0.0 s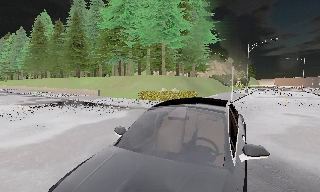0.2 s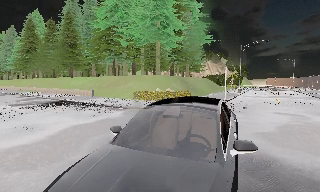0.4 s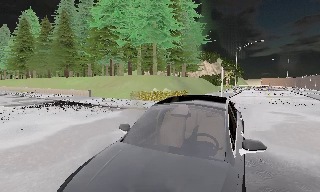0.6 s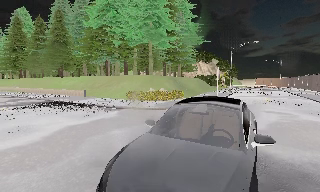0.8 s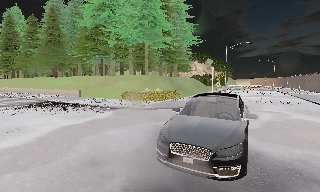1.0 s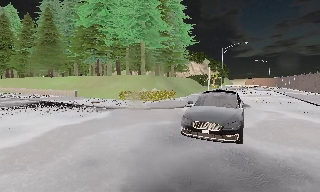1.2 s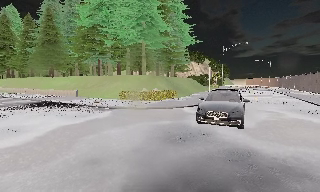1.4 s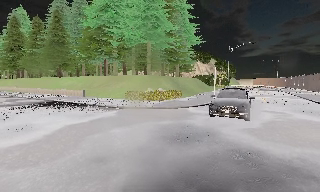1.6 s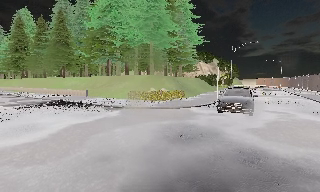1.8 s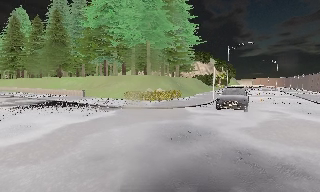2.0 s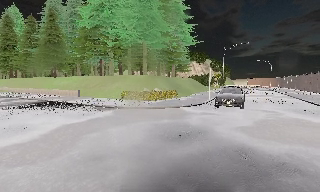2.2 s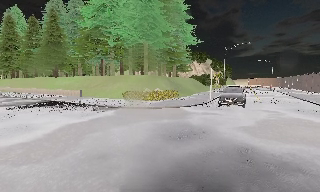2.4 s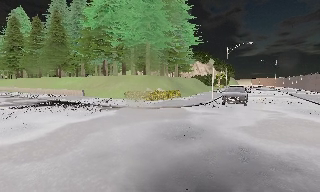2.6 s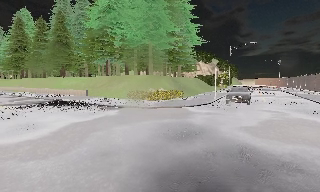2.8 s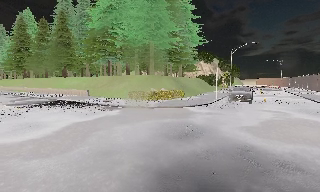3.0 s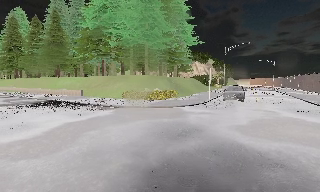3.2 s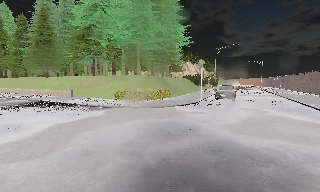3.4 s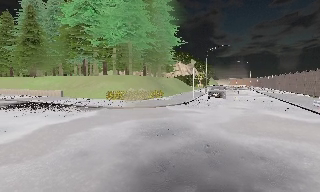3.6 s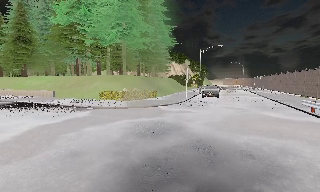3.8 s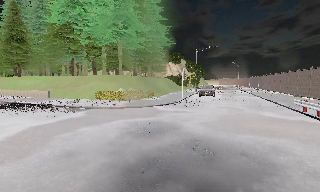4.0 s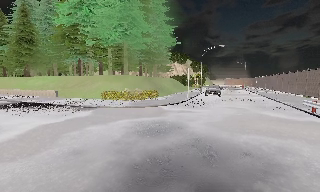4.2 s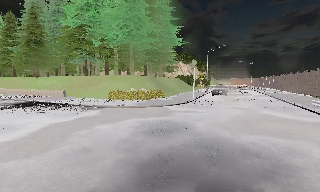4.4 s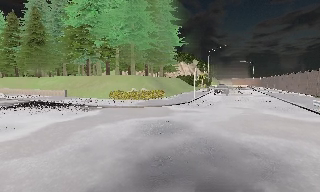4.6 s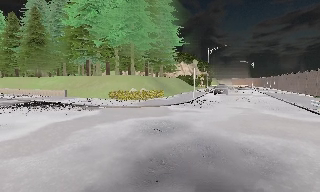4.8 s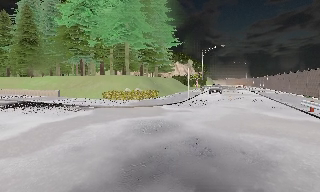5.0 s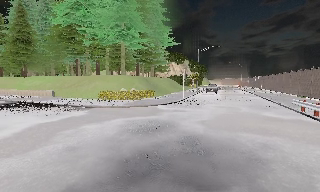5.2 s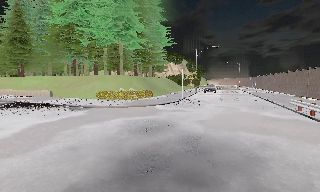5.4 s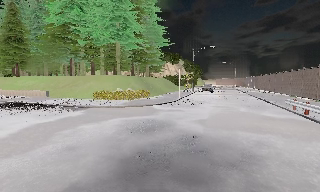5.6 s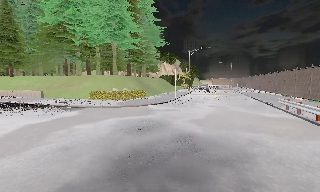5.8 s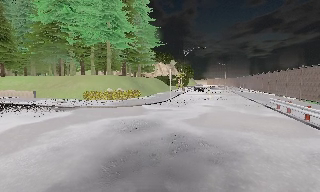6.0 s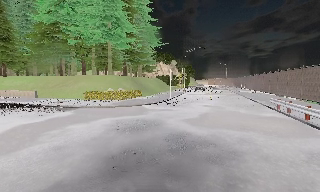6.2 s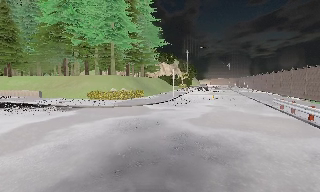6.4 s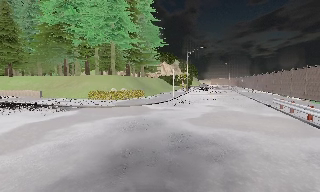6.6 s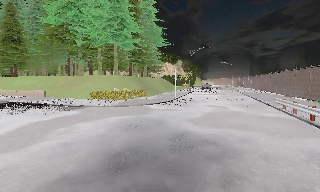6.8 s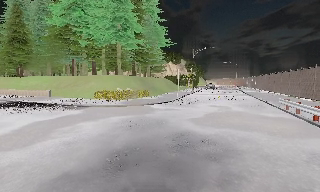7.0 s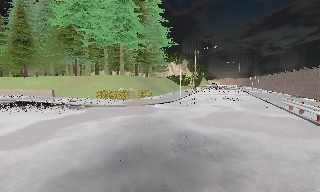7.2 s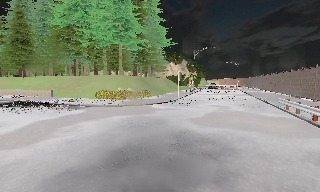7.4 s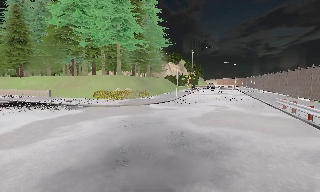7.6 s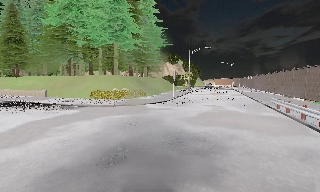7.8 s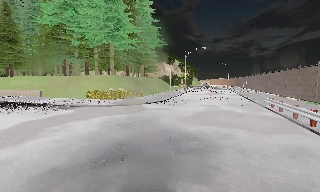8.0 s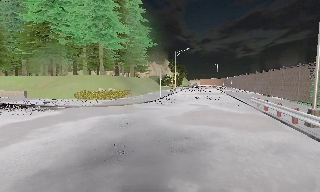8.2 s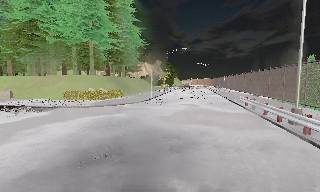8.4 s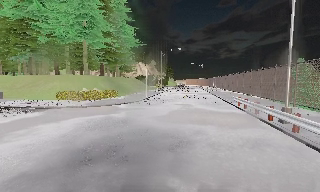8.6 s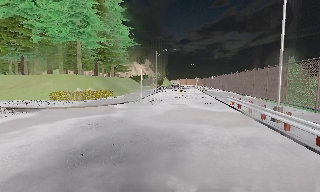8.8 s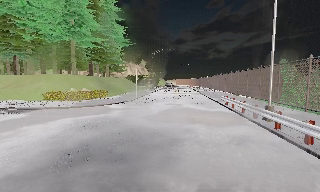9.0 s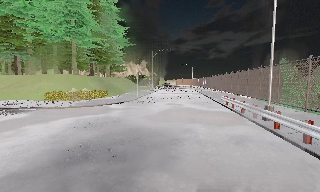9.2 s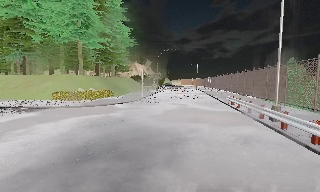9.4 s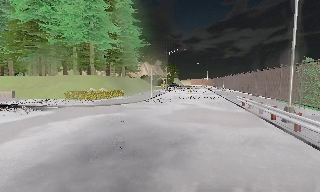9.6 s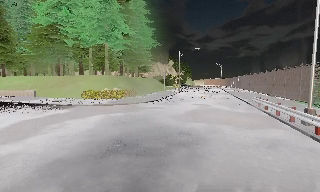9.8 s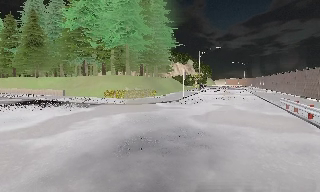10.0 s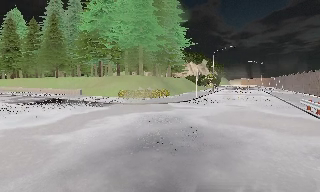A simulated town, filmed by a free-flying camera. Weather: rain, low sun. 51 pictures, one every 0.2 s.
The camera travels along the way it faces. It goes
backward.
0.0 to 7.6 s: The camera swings to its right by about 15 degrees, and the scene slides to the left. It travels backward and to its right, about 2 m, so what stands in front gets smaller.
7.6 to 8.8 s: The camera swings to its right by about 15 degrees, and the scene slides to the left.
8.8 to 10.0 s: The scene slides to the right, as the camera pans about 20 degrees to its left.
The film runs backward here.
